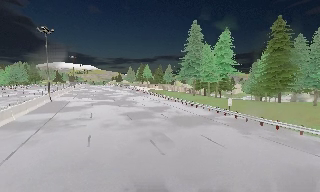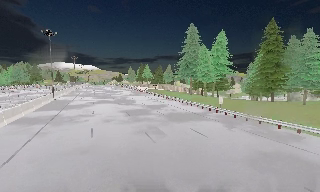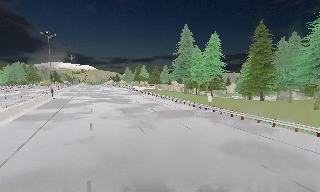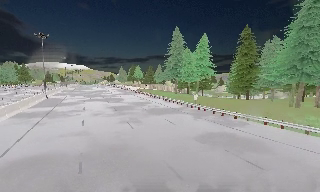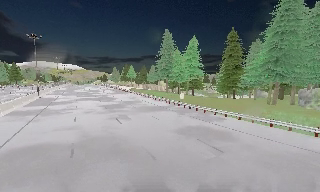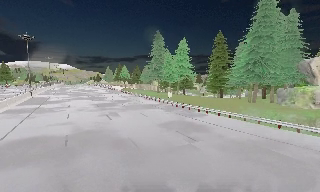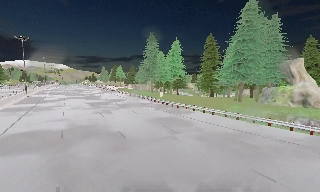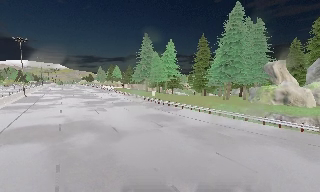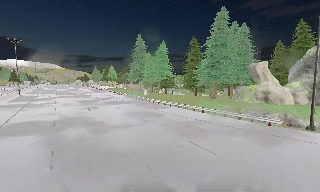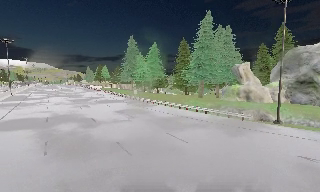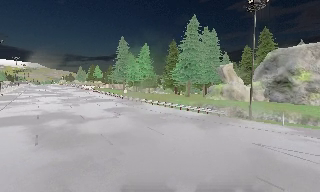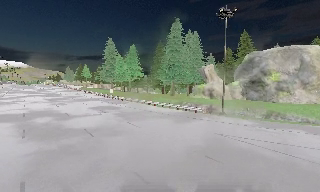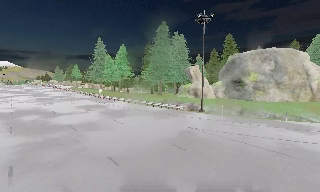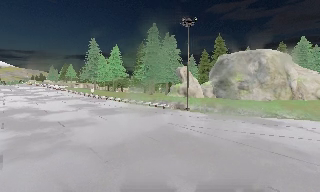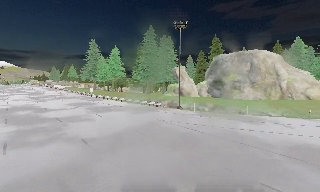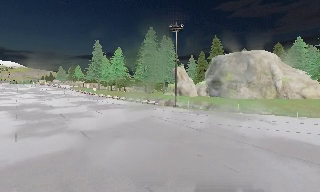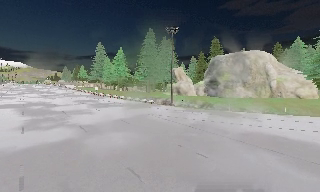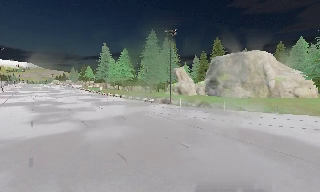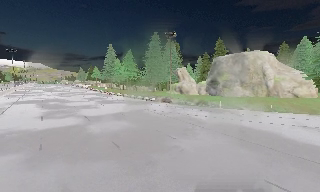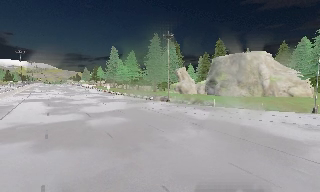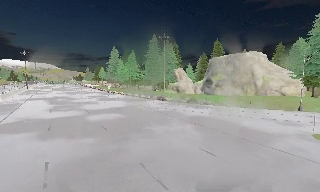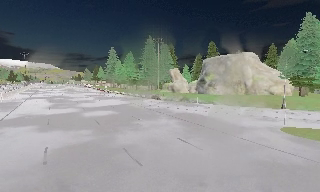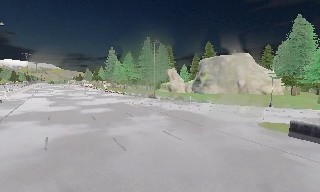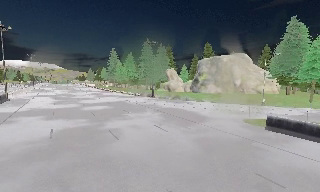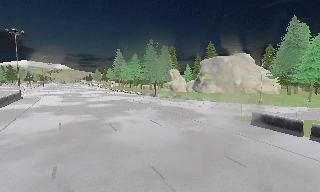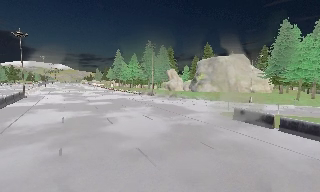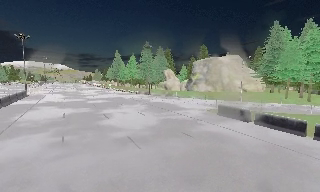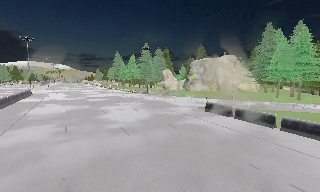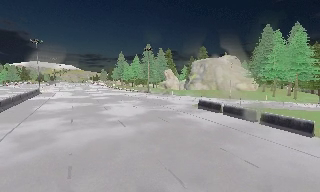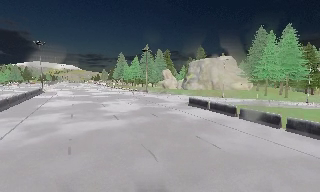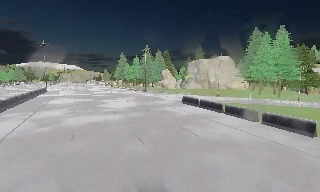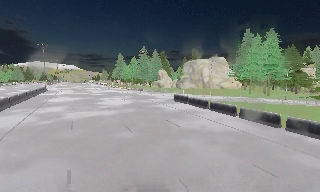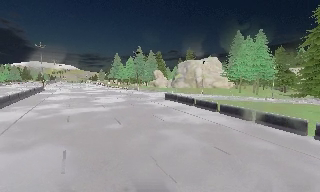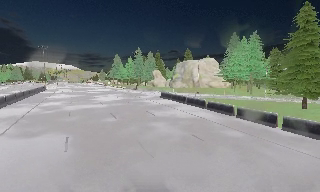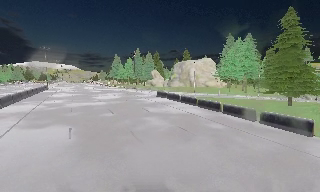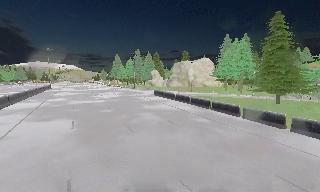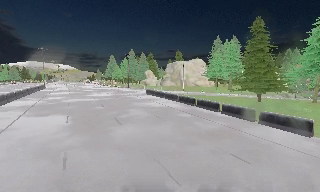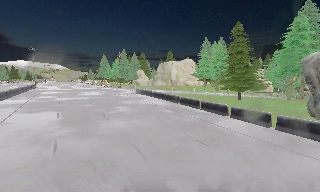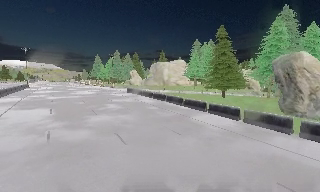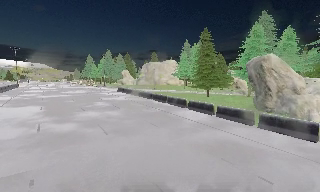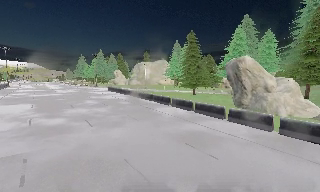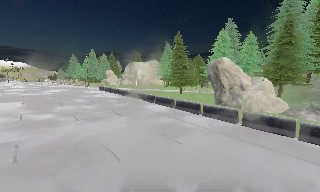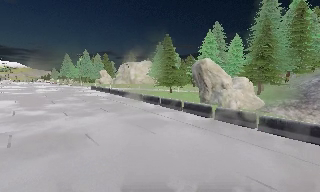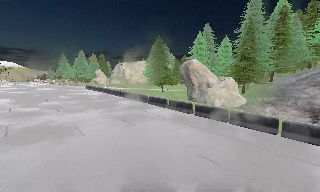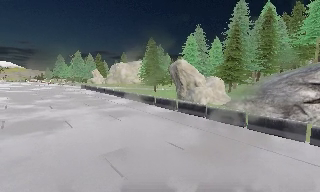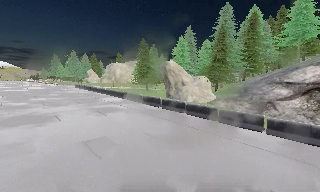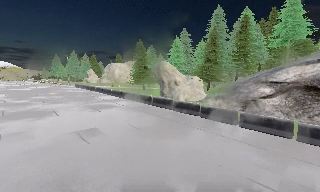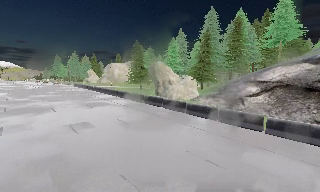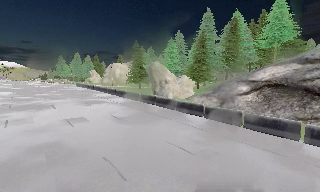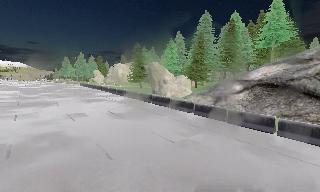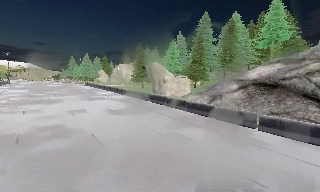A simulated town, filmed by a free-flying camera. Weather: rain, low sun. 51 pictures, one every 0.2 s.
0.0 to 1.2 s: The camera travels backward and to its right, about 9 m, so what stands in front gets smaller.
1.2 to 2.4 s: The camera swings to its right by about 10 degrees, and the scene slides to the left. It travels backward and to its right, about 10 m, so what stands in front gets smaller.
2.4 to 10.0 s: The camera travels backward and to its right, about 70 m, so what stands in front gets smaller.
The film runs backward here.
